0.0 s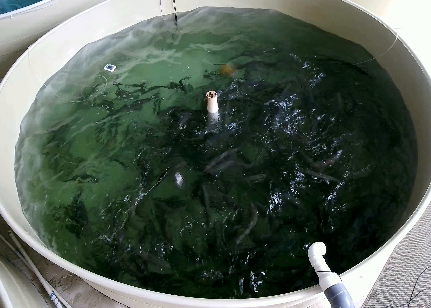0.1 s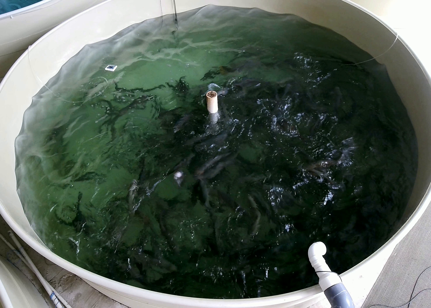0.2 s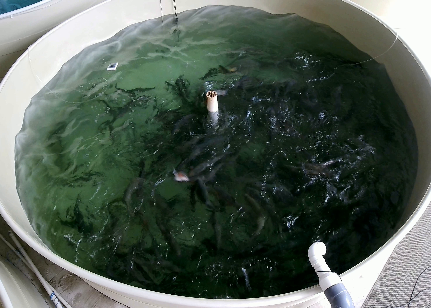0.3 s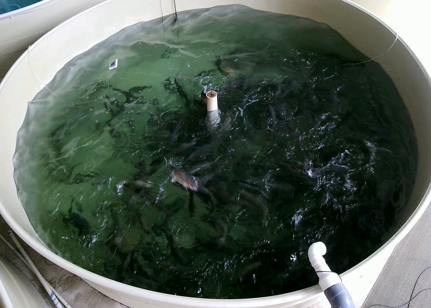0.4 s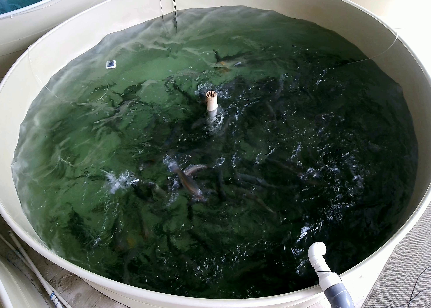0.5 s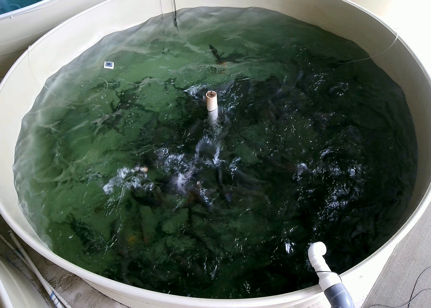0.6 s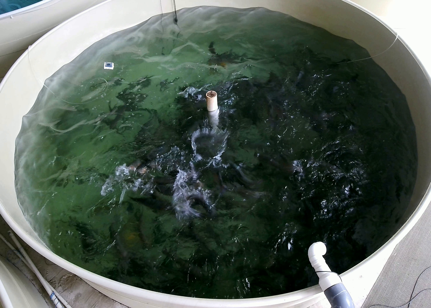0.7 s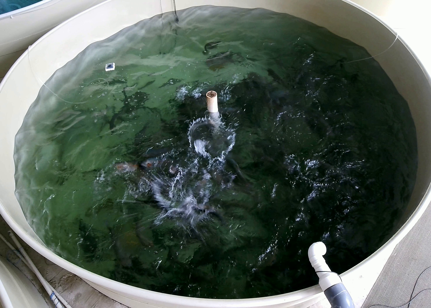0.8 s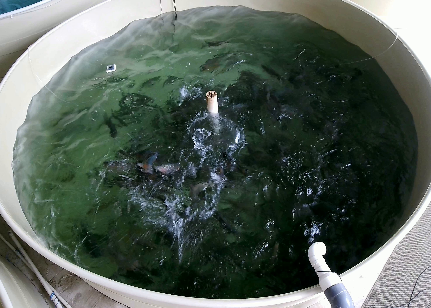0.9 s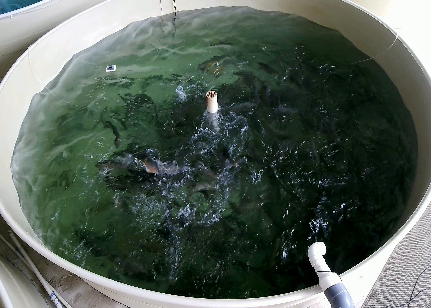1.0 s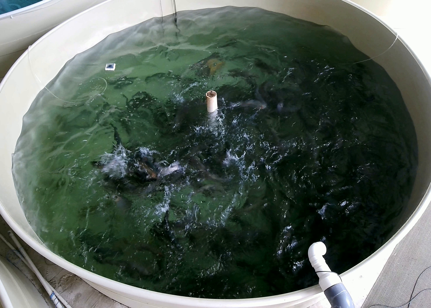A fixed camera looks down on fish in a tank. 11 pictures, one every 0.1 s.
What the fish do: Strong feeding.
